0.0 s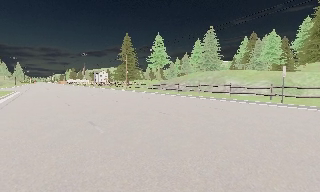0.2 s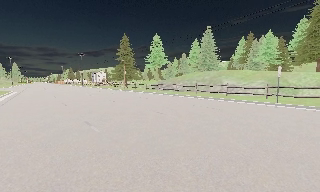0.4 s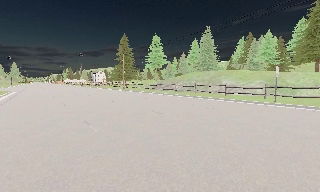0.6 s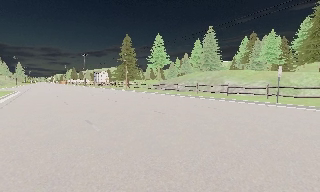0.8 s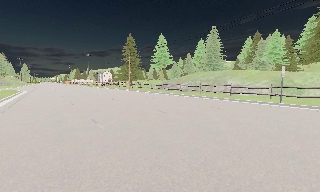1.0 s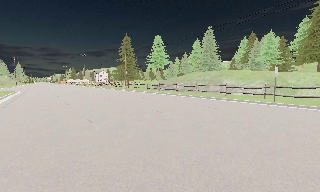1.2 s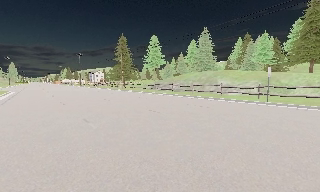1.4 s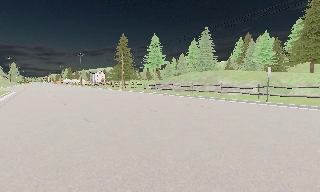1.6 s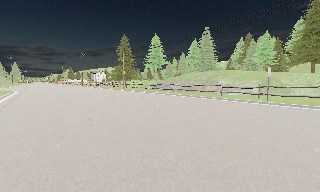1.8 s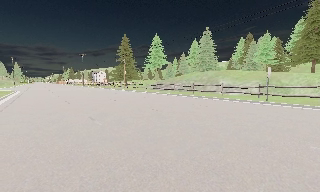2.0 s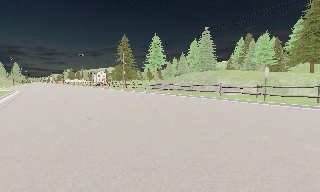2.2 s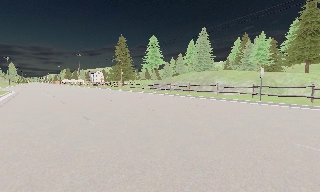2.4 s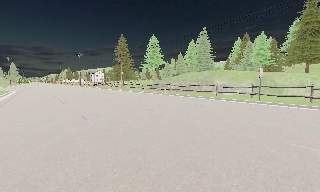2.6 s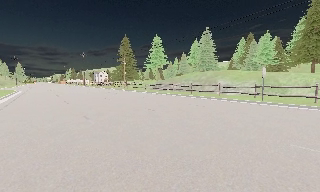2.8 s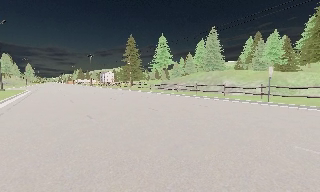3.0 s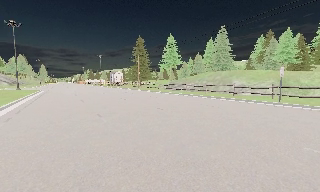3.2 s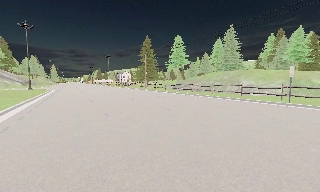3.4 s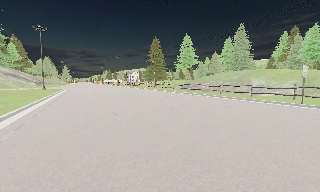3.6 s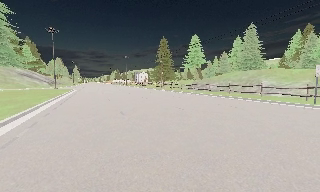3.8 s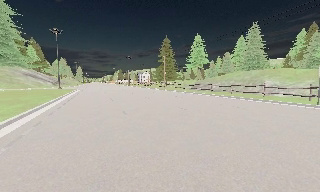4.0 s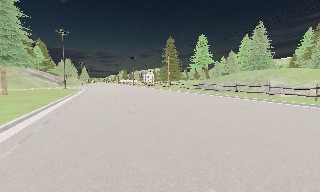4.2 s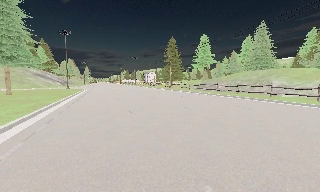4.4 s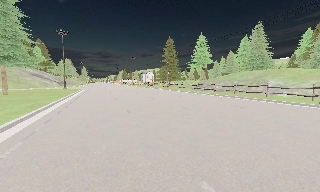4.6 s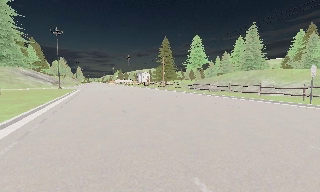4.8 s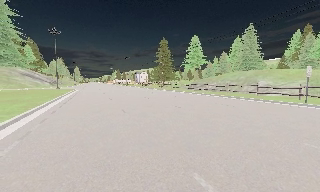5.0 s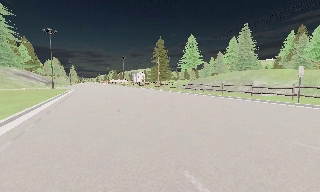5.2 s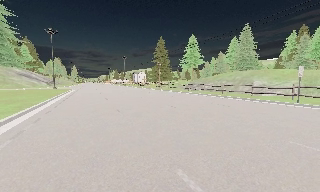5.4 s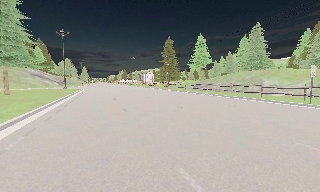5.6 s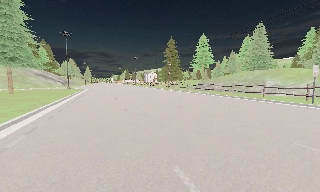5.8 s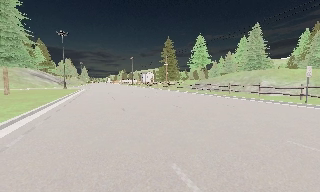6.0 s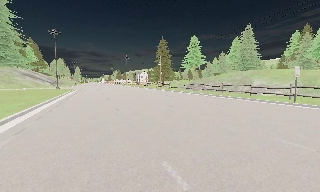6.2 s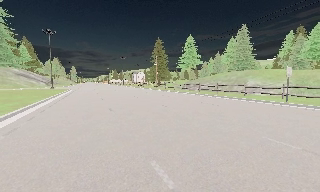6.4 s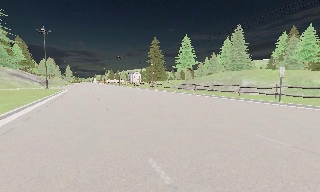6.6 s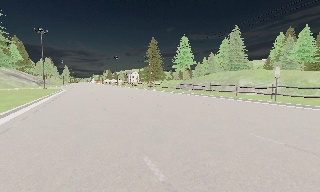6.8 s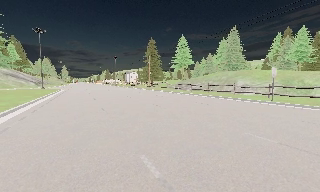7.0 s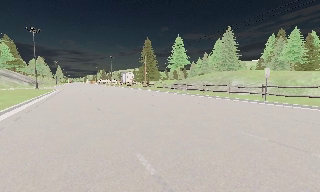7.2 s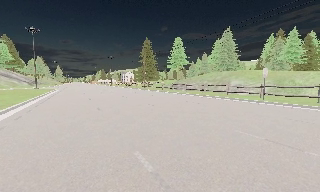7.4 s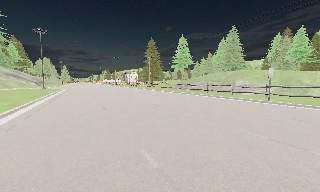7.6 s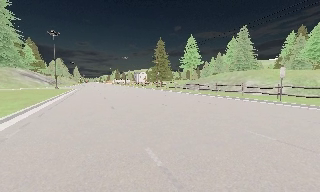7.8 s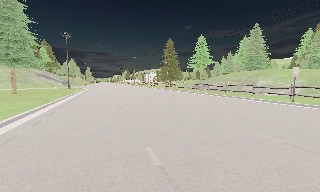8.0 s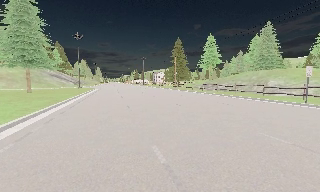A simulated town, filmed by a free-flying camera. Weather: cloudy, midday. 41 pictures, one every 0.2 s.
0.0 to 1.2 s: The camera travels backward, about 0.5 m, so what stands in front gets smaller.
1.2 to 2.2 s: The camera shifts only a little, or ends up much as it began.
2.2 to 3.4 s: The camera pans to its left, which is counterclockwise from overhead, by about 10 degrees. It travels to its right, about 0.5 m.
3.4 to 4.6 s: The camera travels backward, about 0.5 m, so what stands in front gets smaller.
4.6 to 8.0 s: The camera travels backward and to its right, about 2 m, so what stands in front gets smaller.
The film runs backward here.
